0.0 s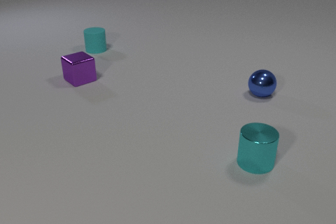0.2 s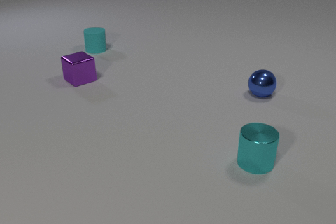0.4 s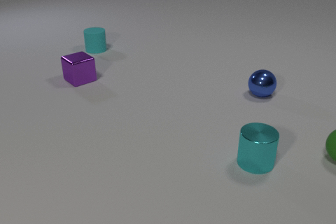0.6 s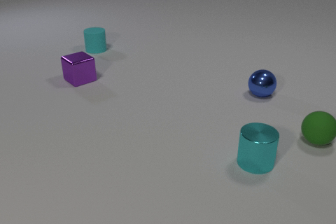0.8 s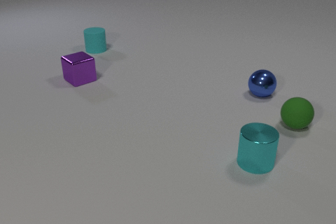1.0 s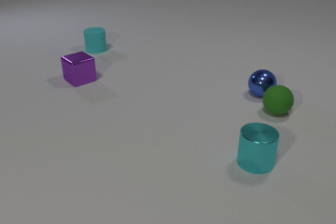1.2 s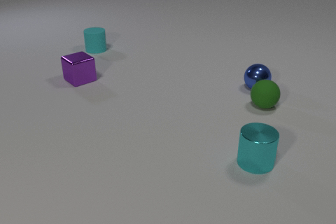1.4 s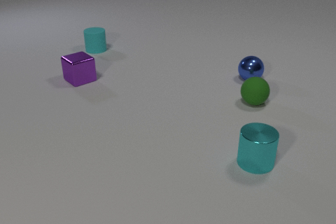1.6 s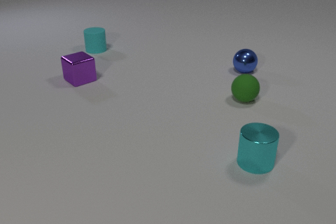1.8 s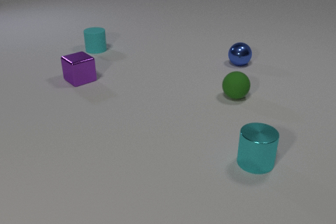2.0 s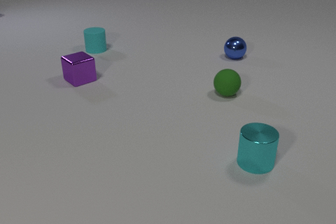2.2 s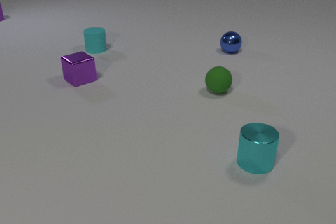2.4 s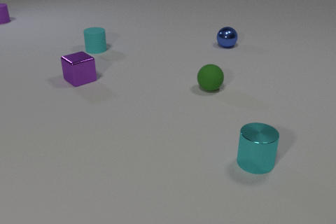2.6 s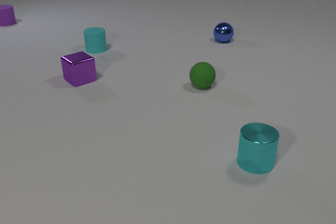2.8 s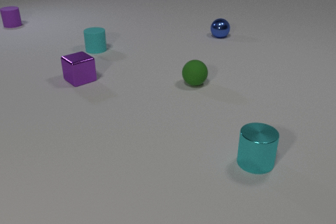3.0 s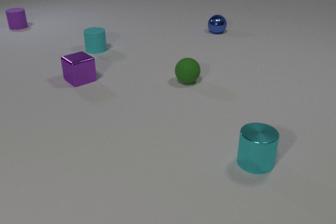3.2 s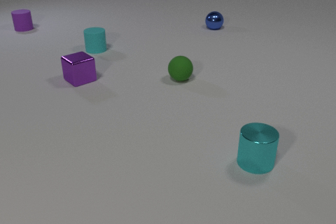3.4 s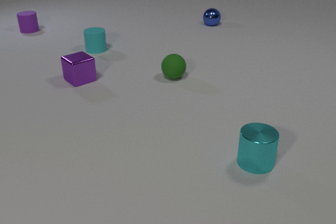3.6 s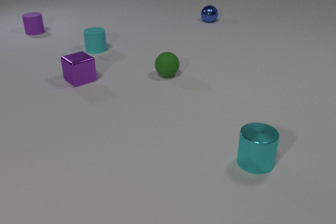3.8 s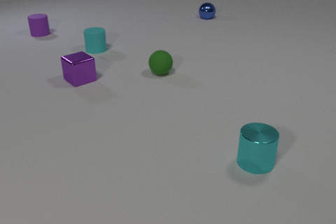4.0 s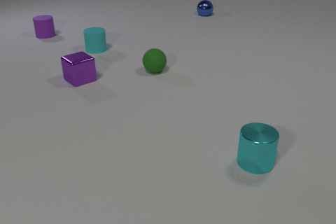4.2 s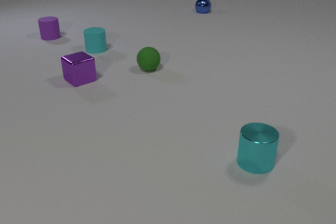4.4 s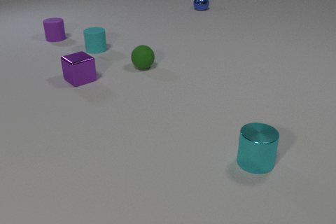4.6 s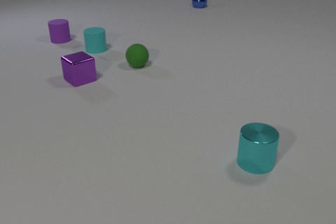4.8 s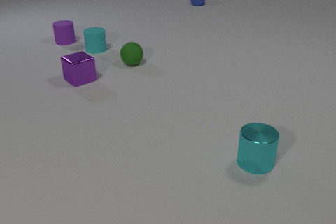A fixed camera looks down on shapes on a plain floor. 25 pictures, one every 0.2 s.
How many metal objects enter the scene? 0.
Are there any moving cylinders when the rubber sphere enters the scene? no.
How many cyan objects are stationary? 2.
0.0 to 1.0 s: The green rubber sphere comes in at the right edge, rolls away from the camera and to the left.
1.0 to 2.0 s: The green rubber sphere rolls to the left and away from the camera. The blue metal sphere rolls away from the camera. The green rubber sphere and the blue metal sphere collide.
2.0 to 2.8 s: The green rubber sphere rolls to the left and away from the camera. The blue metal sphere rolls away from the camera. The purple rubber cylinder comes in at the left edge, slides toward the camera and to the right.
2.8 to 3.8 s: The green rubber sphere rolls to the left and away from the camera. The blue metal sphere rolls away from the camera. The purple rubber cylinder slides toward the camera and to the right.
3.8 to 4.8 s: The green rubber sphere rolls to the left and away from the camera. The blue metal sphere rolls away from the camera. The purple rubber cylinder slides toward the camera and to the right.
